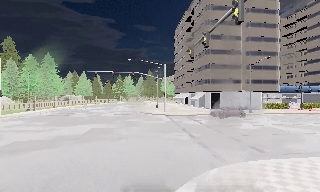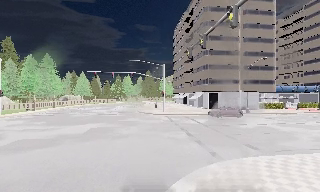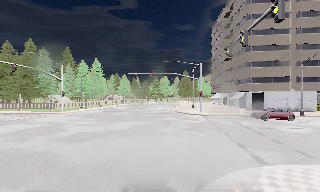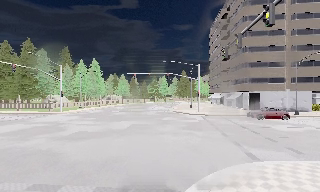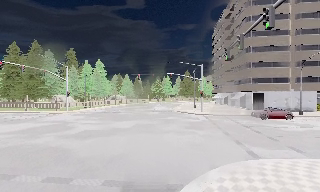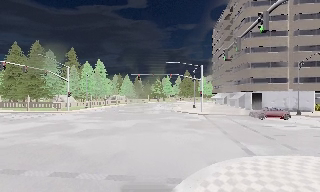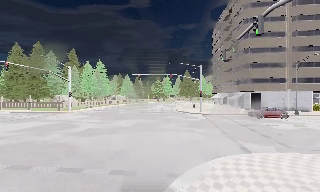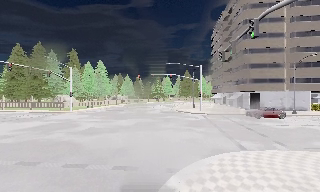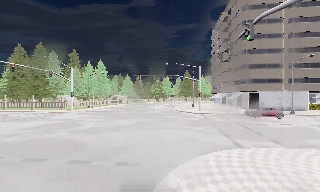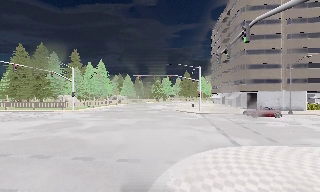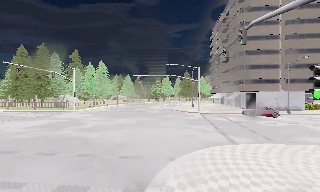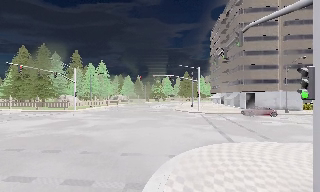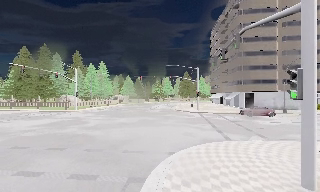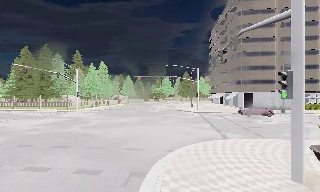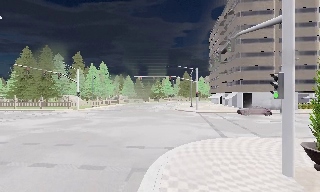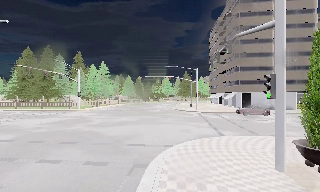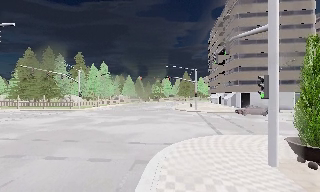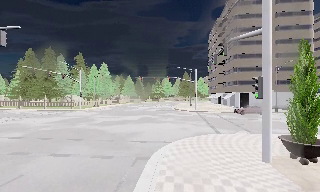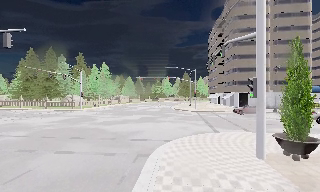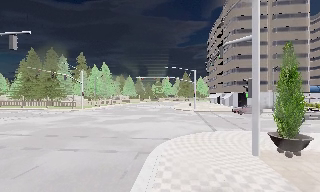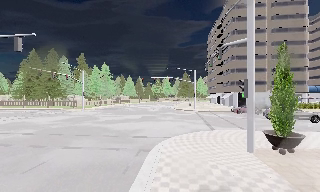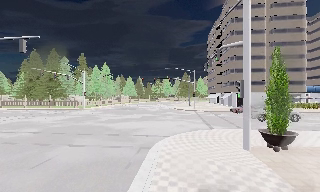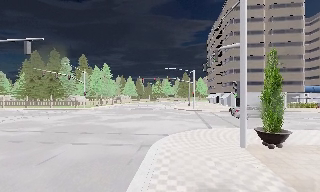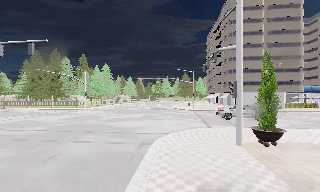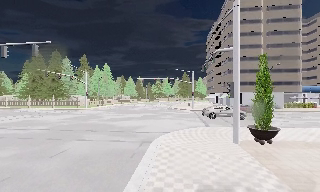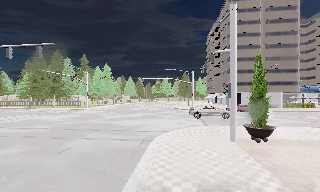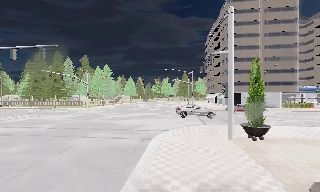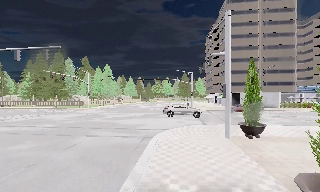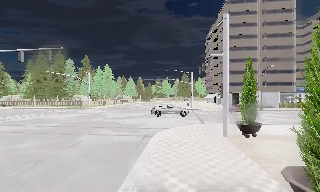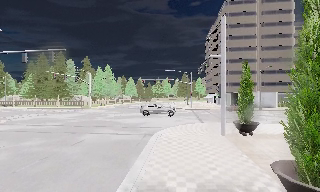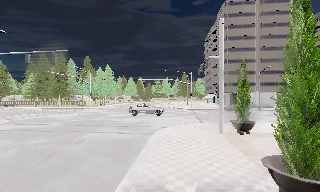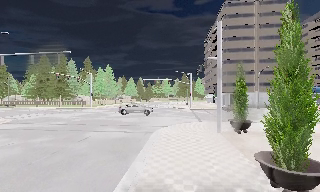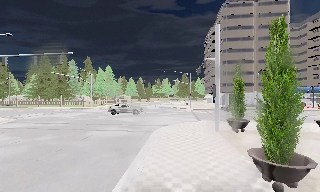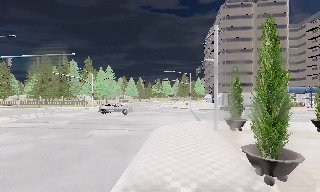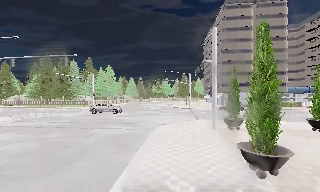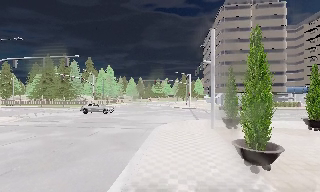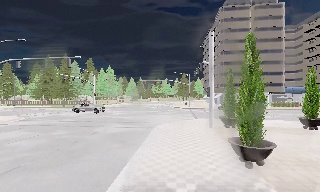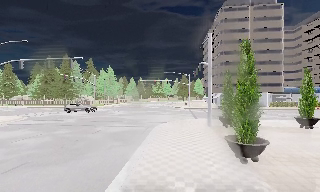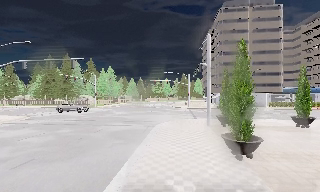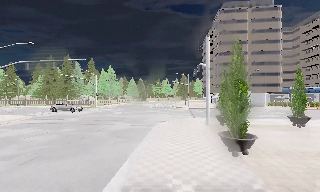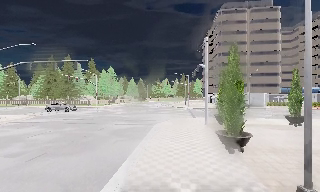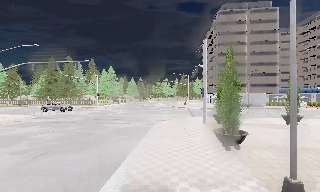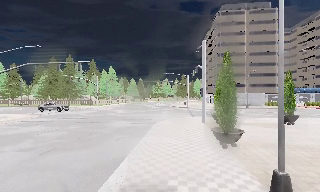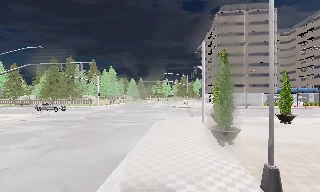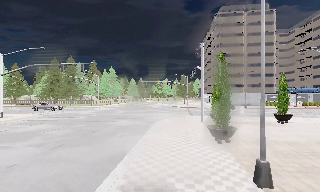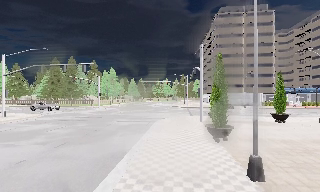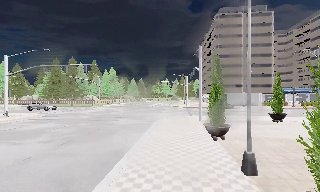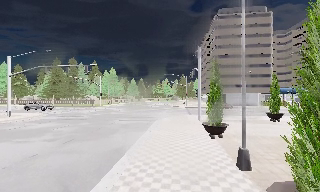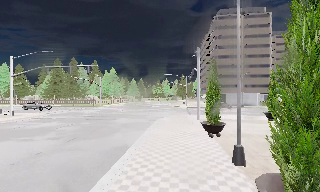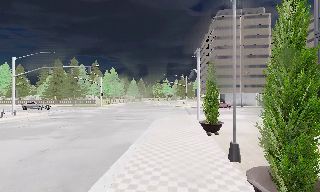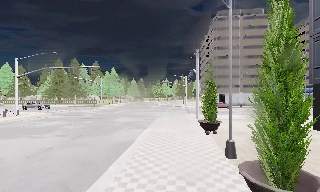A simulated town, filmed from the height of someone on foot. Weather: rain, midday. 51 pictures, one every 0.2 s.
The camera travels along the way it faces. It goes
backward.
0.0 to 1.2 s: The camera pans to its left, which is counterclockwise from overhead, by about 15 degrees. It travels backward, about 2 m, so what stands in front gets smaller.
1.2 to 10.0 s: The camera travels backward, about 15 m, so what stands in front gets smaller.
The film runs backward here.
